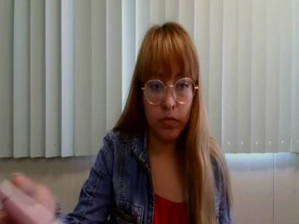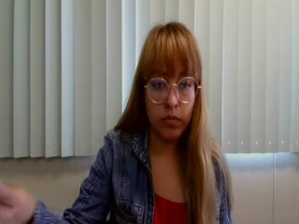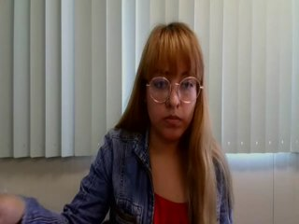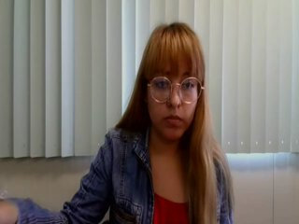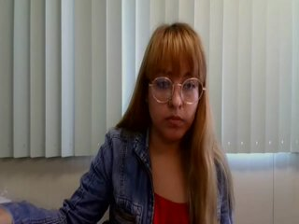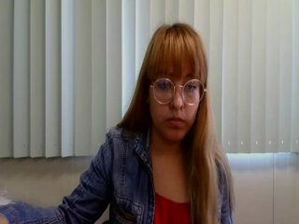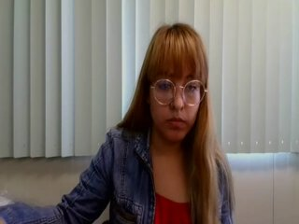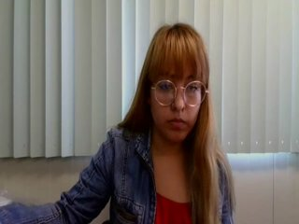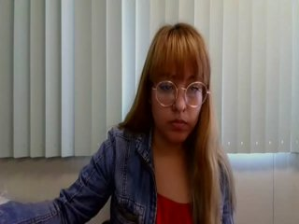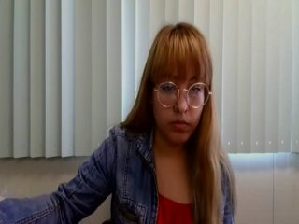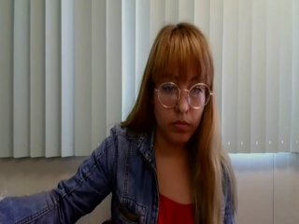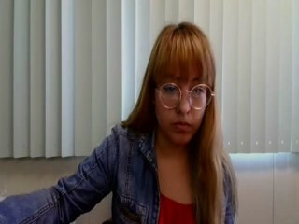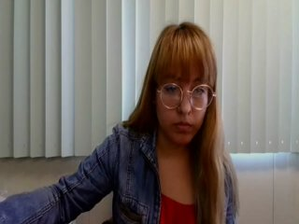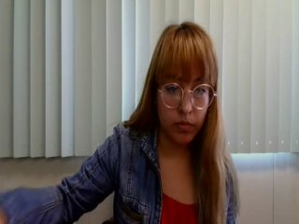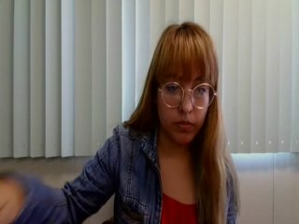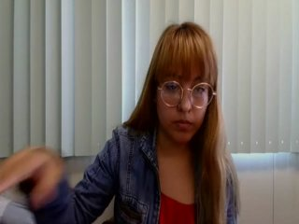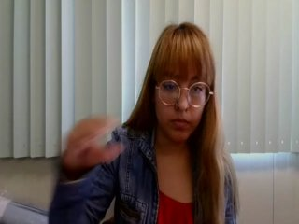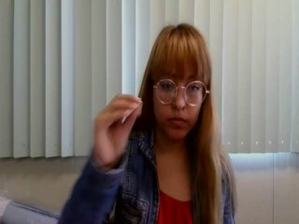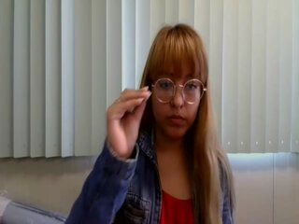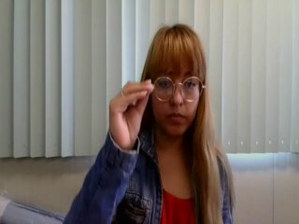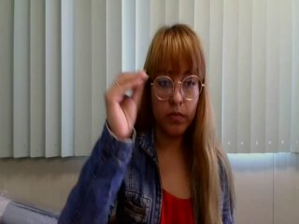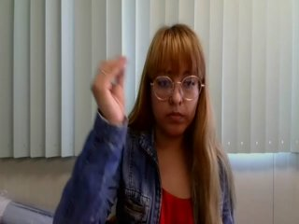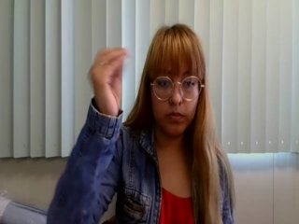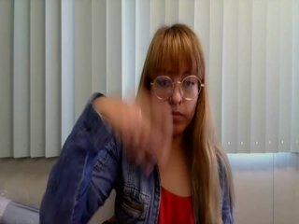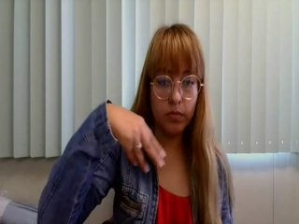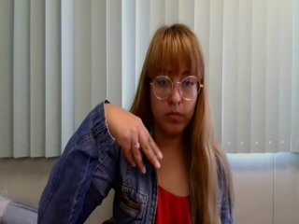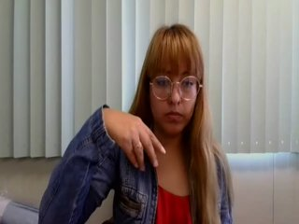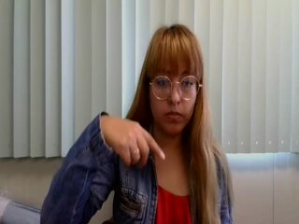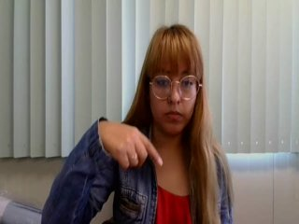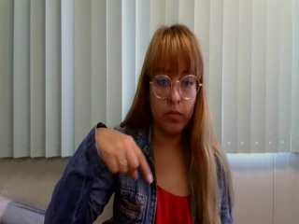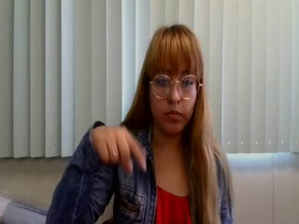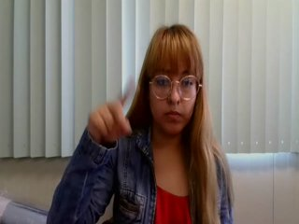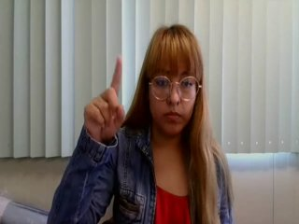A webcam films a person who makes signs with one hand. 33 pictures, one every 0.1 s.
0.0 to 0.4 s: Non-gesture.
0.5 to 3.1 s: On the screen the hand sweeps downward. The name of the sign: Throw down.
